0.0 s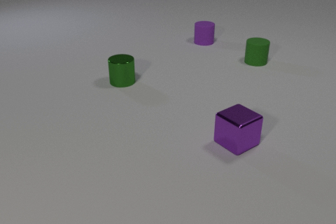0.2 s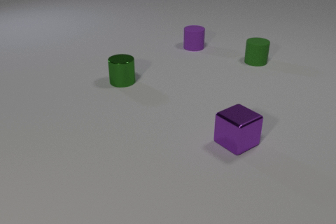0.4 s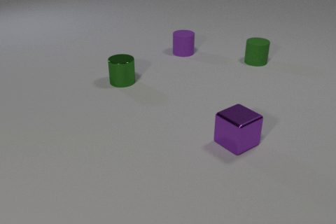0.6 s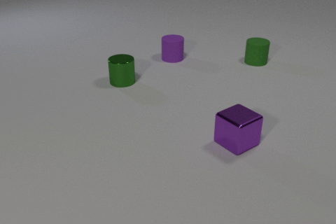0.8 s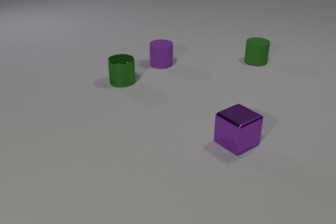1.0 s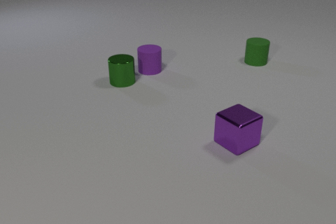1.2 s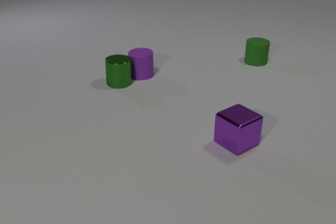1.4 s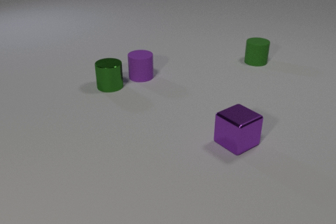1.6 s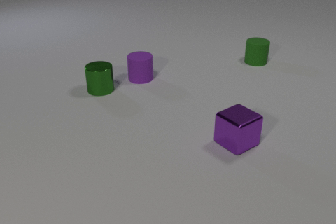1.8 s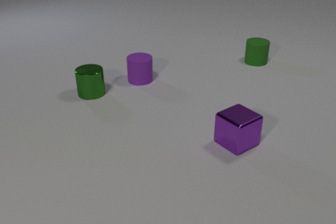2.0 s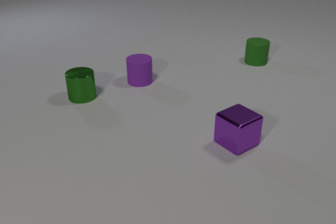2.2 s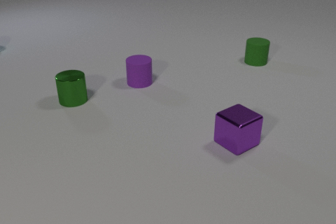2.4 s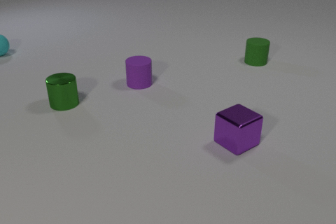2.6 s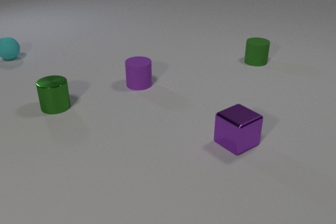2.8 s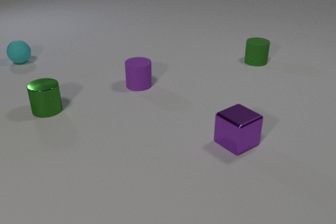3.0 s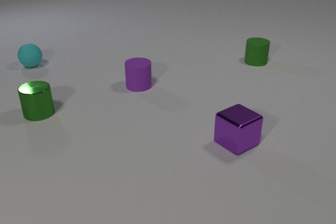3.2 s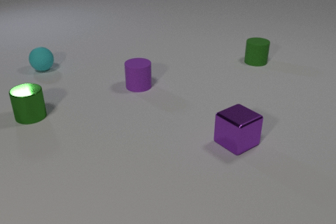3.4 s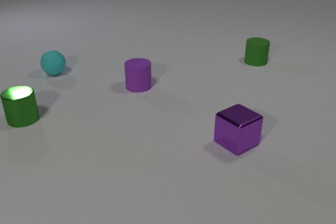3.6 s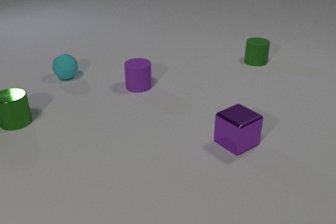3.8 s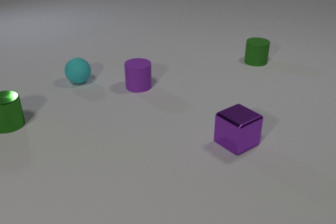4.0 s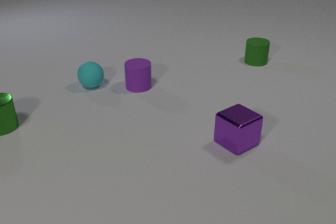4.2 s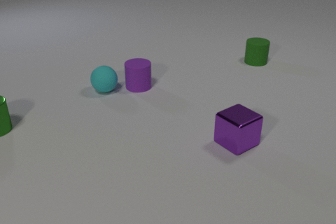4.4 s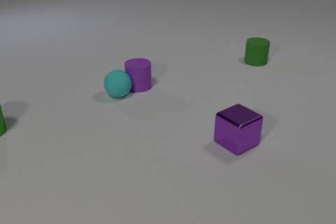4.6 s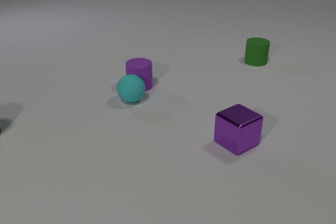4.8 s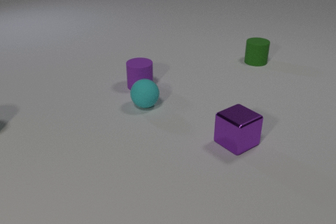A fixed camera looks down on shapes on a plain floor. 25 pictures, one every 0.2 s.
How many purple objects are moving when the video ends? 1.
How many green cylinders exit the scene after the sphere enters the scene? 1.
Are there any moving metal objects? yes.
0.0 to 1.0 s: The purple rubber cylinder slides toward the camera and to the left.
1.0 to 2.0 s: The purple rubber cylinder slides toward the camera. The green metal cylinder slides to the left and toward the camera. The purple rubber cylinder and the green metal cylinder collide.
2.0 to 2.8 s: The purple rubber cylinder slides toward the camera. The green metal cylinder slides to the left and toward the camera. The cyan rubber sphere comes in at the left edge, rolls toward the camera and to the right.
2.8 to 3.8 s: The green metal cylinder slides to the left and toward the camera. The cyan rubber sphere rolls toward the camera and to the right.
3.8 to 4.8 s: The green metal cylinder slides to the left, leaves at the left edge. The cyan rubber sphere rolls to the right and toward the camera. The purple rubber cylinder and the cyan rubber sphere collide.
